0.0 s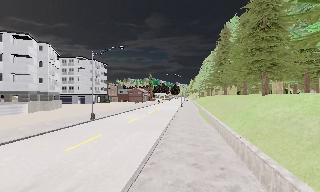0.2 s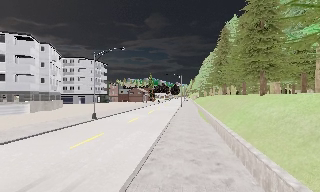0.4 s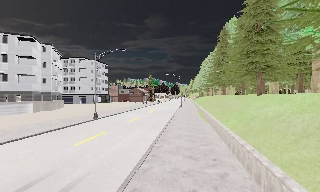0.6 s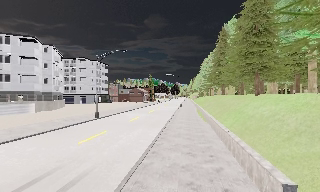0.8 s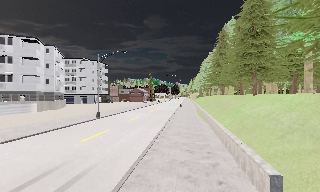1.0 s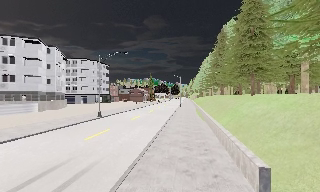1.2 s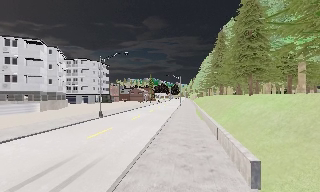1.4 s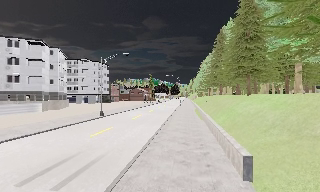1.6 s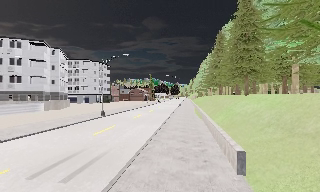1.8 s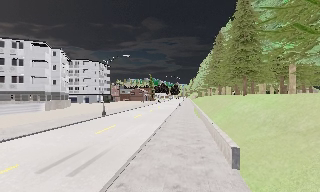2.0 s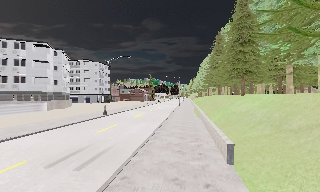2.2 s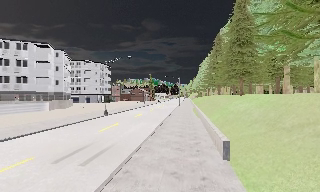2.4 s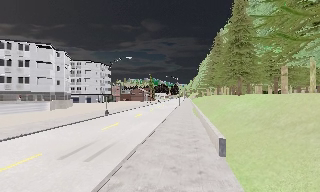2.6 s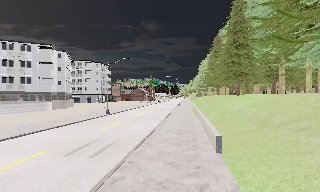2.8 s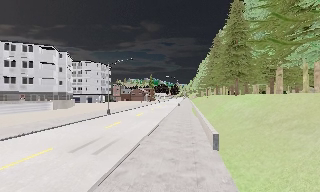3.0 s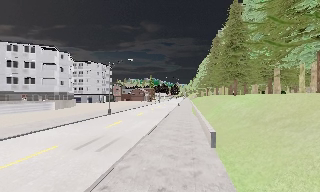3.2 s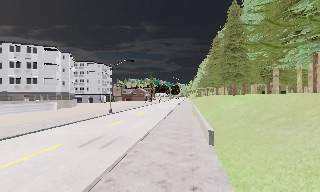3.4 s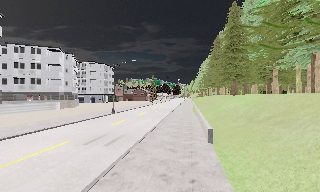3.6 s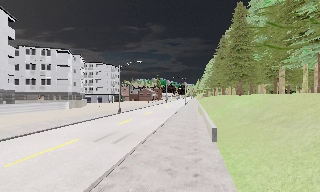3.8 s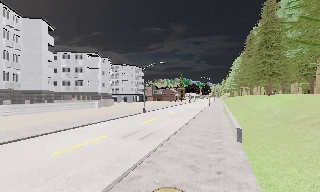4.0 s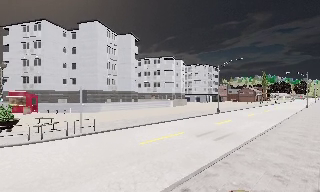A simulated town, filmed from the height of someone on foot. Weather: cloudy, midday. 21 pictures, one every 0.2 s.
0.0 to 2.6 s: The camera travels backward, about 5 m, so what stands in front gets smaller.
2.6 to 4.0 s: The scene slides to the right, as the camera pans about 35 degrees to its left. It travels backward, about 2.5 m.
The film runs backward here.
